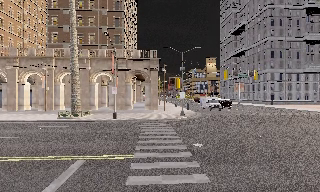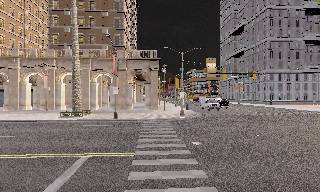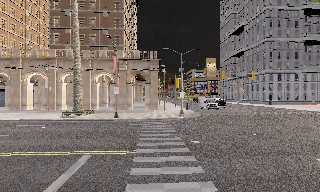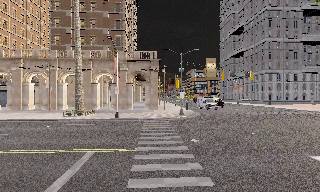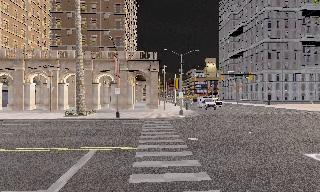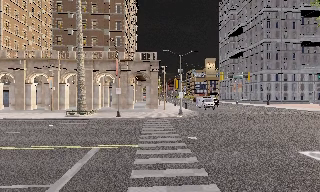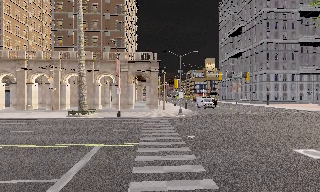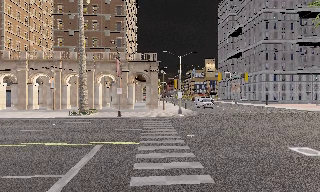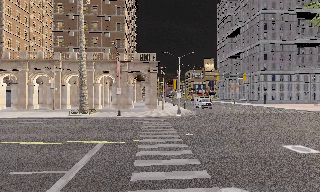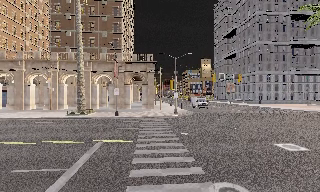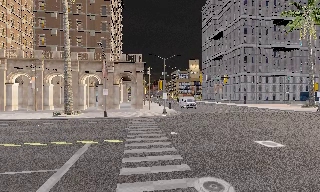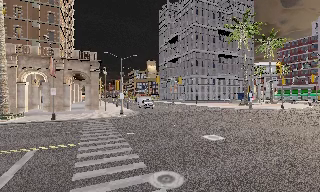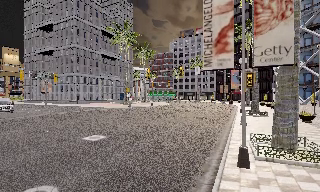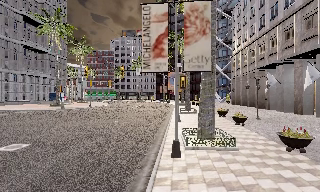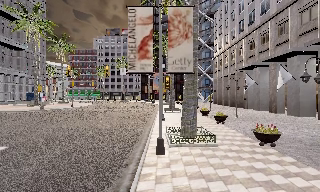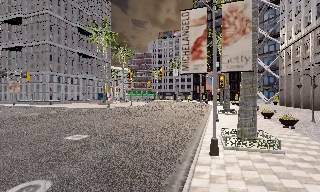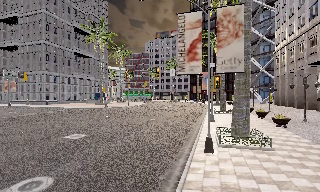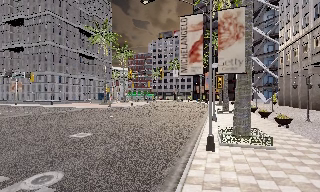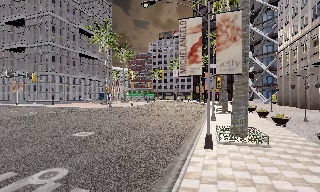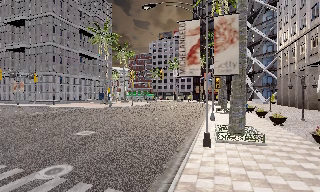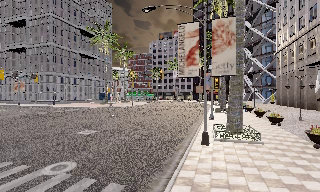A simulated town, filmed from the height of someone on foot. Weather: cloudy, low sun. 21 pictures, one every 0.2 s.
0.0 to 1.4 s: The camera travels backward, about 2 m, so what stands in front gets smaller.
1.4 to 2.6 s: The camera pans to its right, which is clockwise from overhead, by about 80 degrees. It travels backward, about 1.5 m.
2.6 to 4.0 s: The scene slides to the right, as the camera pans about 15 degrees to its left. It travels backward, about 2 m, so what stands in front gets smaller.
The film runs backward here.
